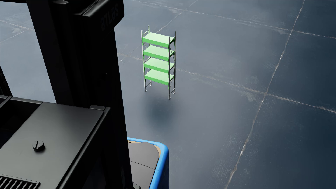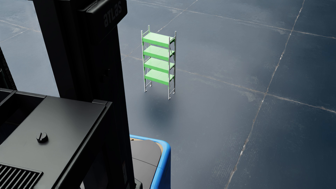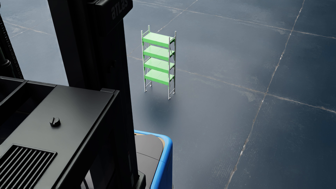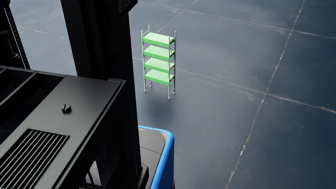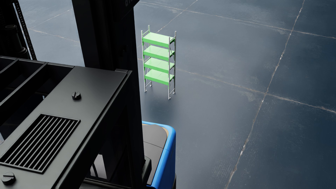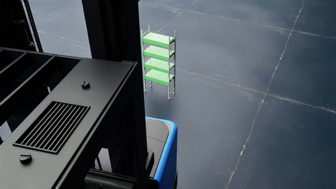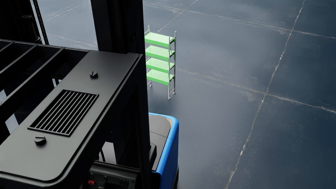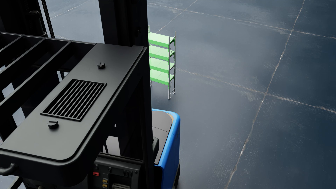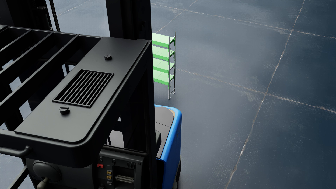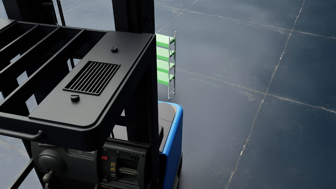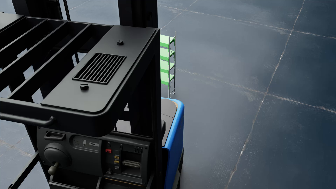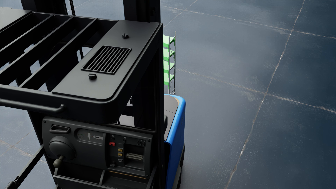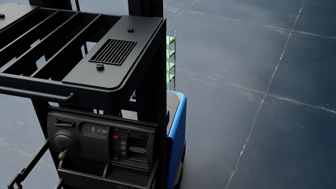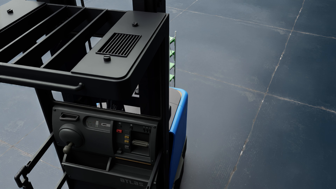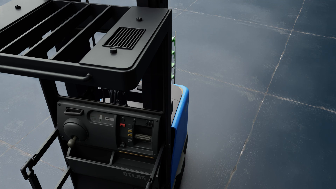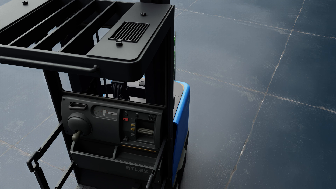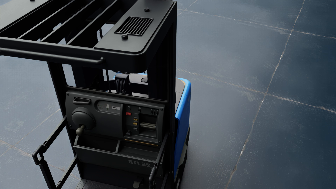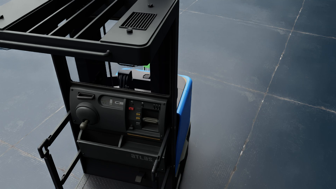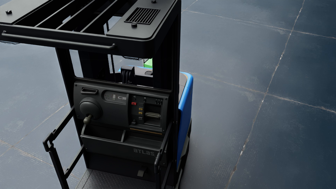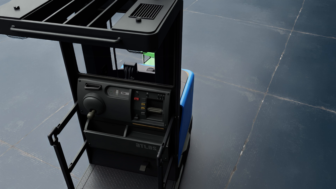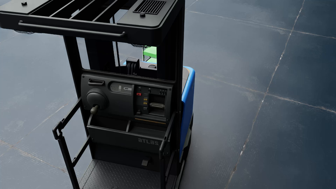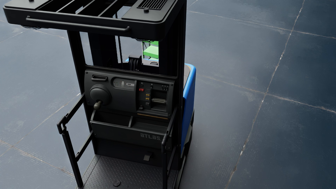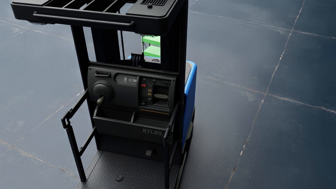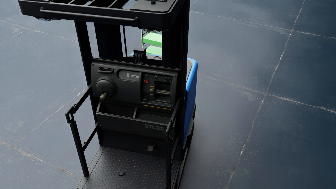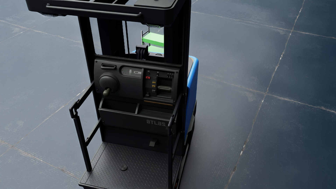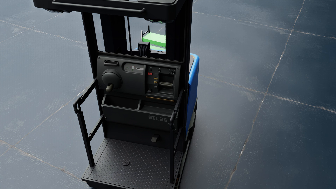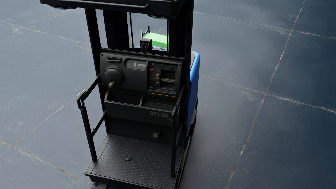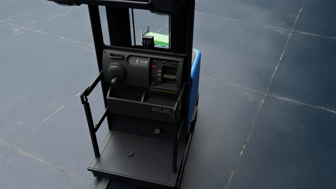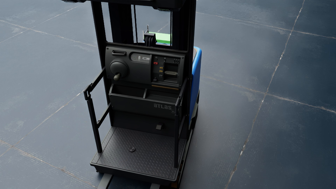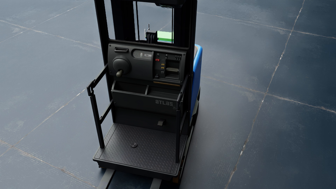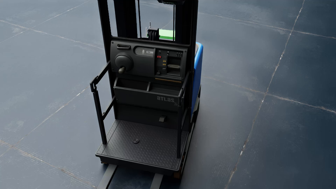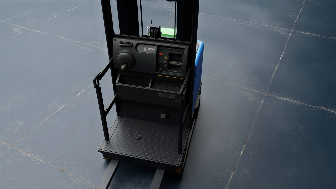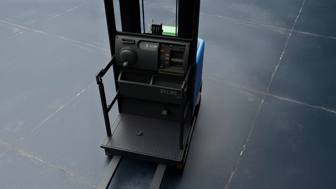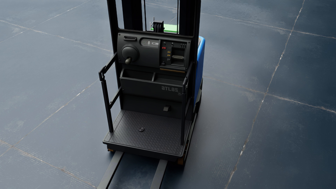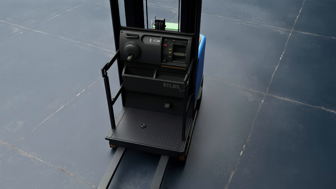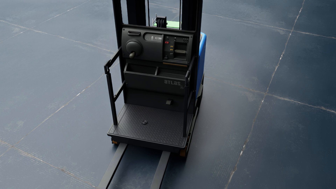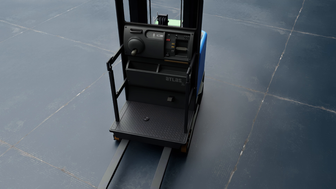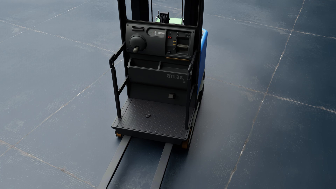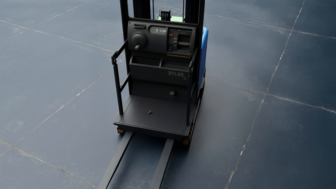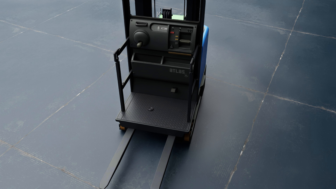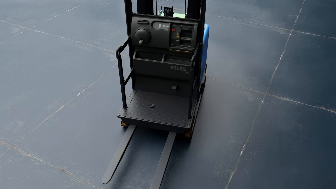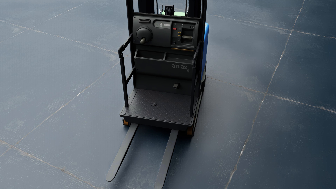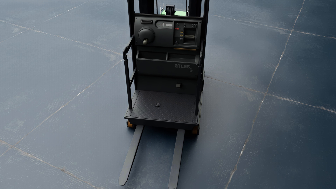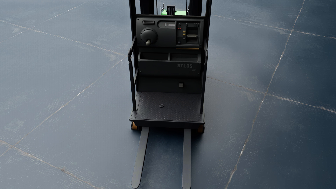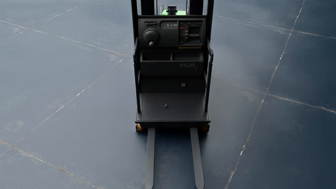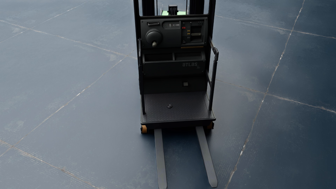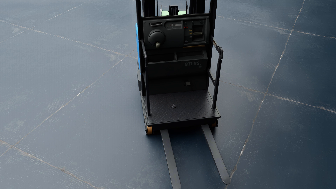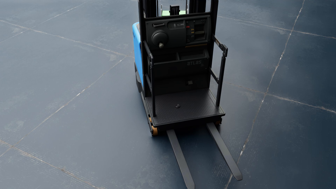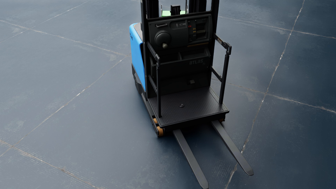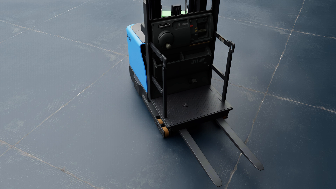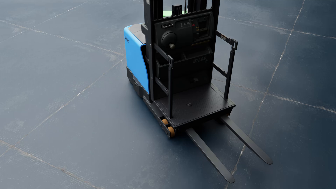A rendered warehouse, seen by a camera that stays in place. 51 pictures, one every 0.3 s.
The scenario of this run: A forklift runs into an object in its way.
